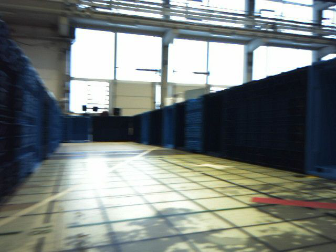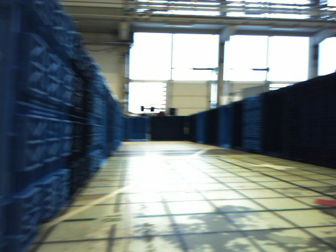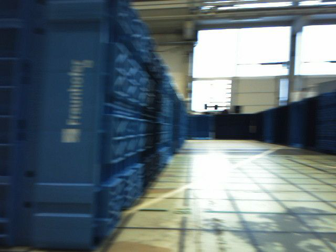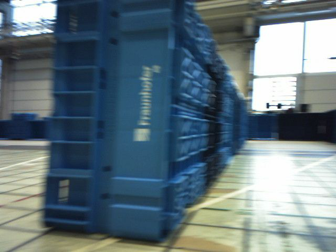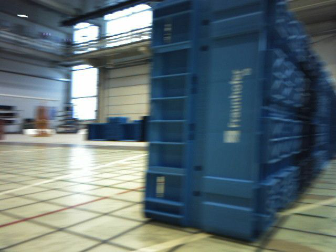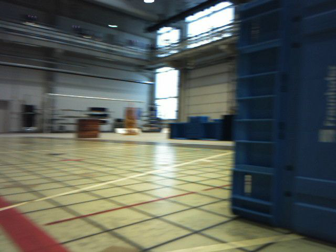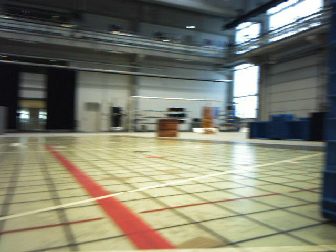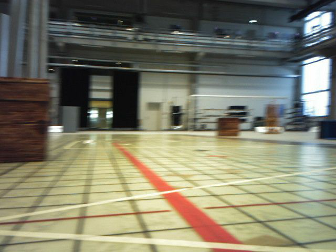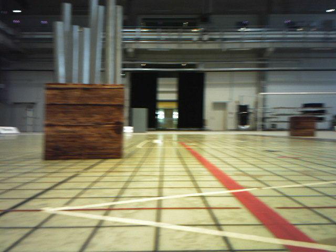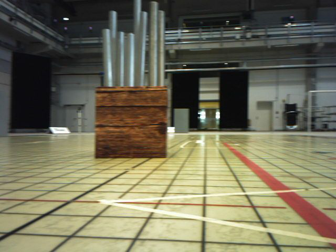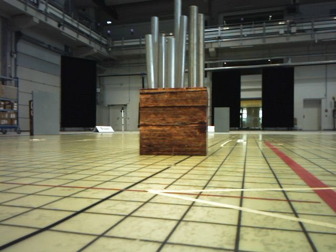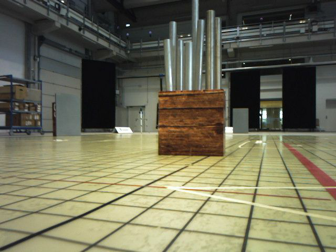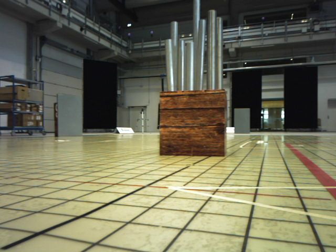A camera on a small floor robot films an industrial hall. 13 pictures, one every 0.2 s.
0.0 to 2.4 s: The camera swings to its left by about 125 degrees, and the scene slides to the right. It travels backward, about 0.3 m.
The film runs backward here.
